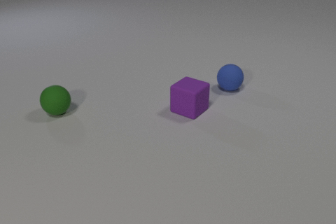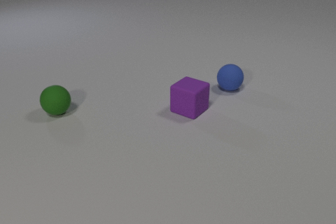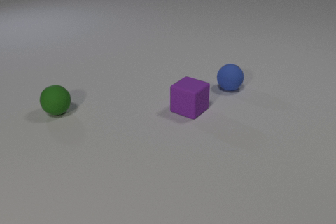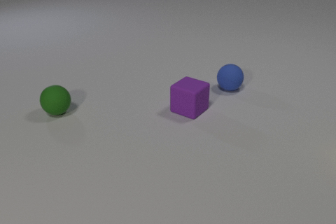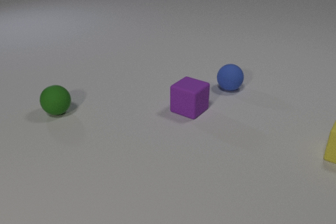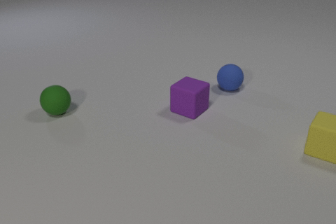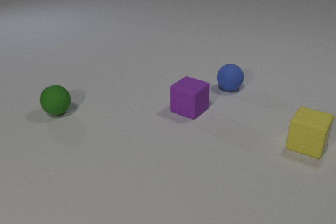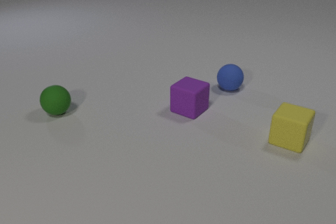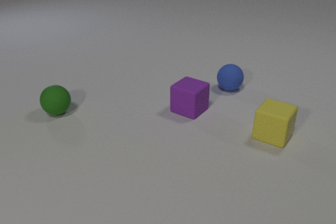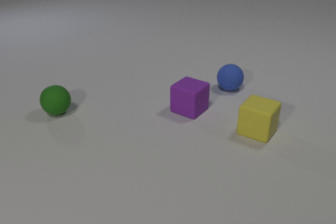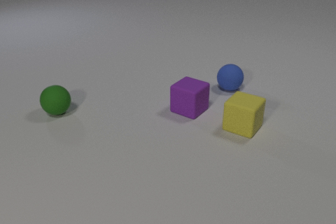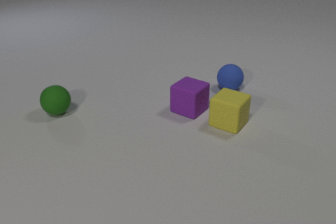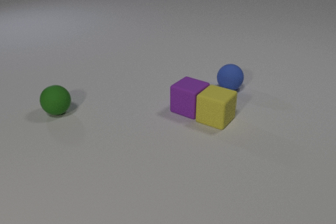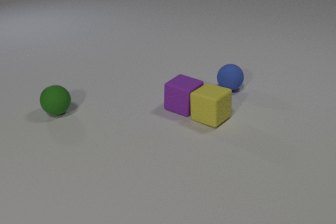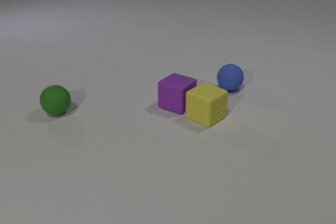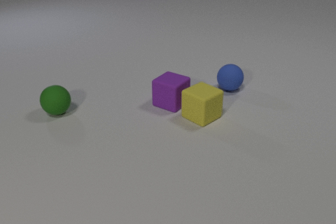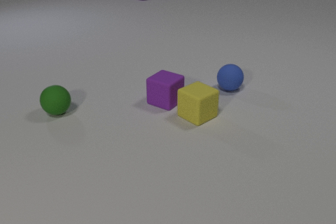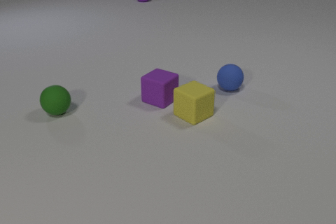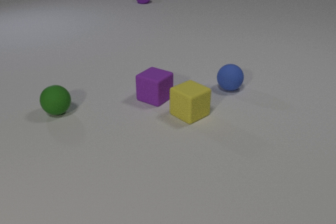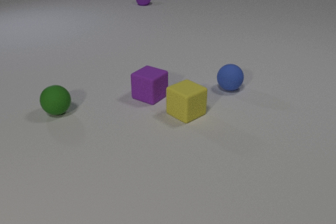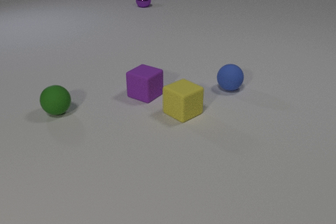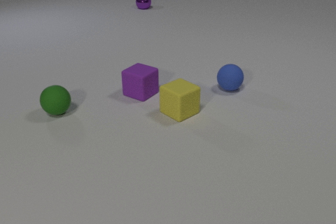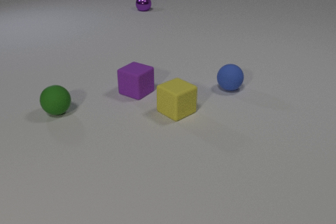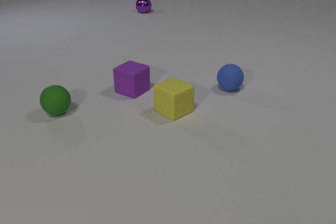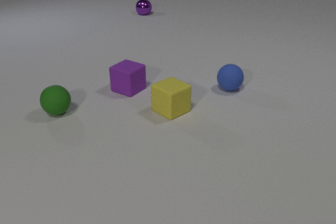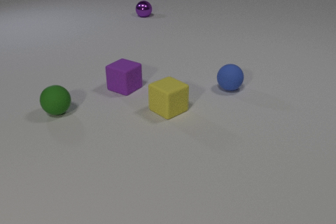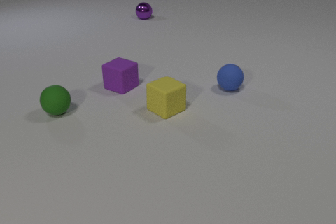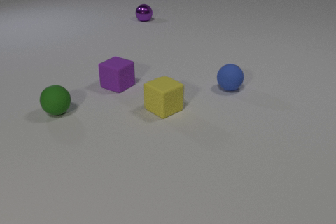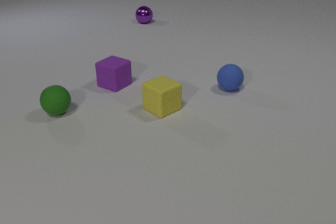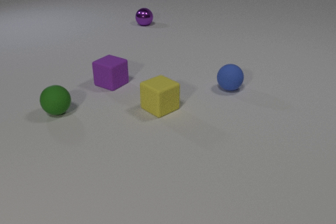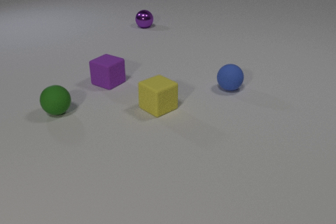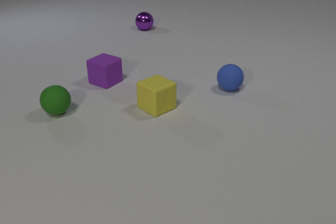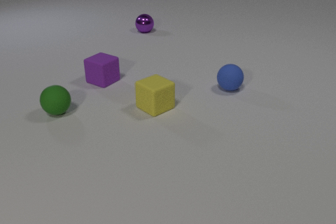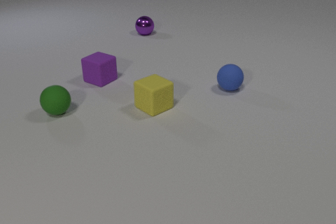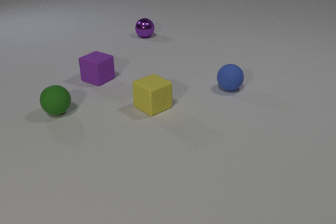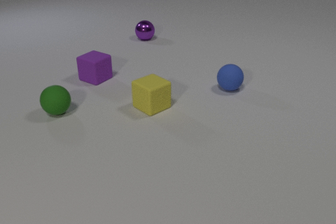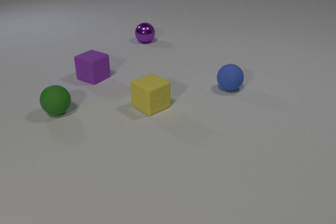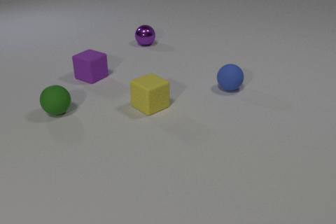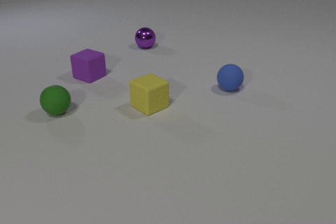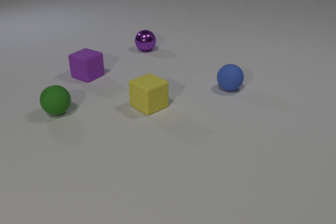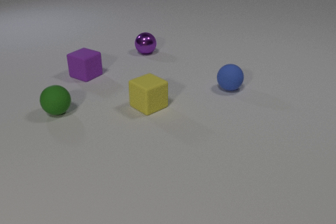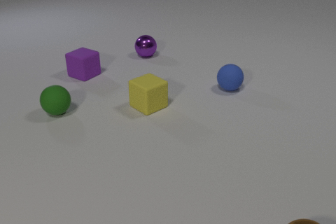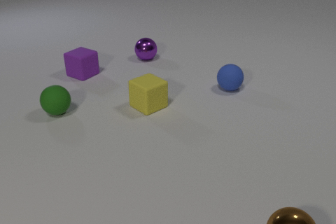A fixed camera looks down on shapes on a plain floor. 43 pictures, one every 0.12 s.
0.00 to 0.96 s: The yellow rubber cube comes in at the right edge, slides to the left.
0.96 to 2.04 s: The yellow rubber cube slides to the left. The purple rubber cube slides to the left and away from the camera. The purple metal sphere comes in at the top edge, rolls toward the camera. The yellow rubber cube and the purple rubber cube collide.
2.04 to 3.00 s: The yellow rubber cube slides to the left. The purple rubber cube slides to the left and away from the camera. The purple metal sphere rolls toward the camera.
3.00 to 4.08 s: The yellow rubber cube slides to the left and away from the camera. The purple rubber cube slides to the left and away from the camera. The purple metal sphere rolls toward the camera.
4.08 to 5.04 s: The purple rubber cube slides away from the camera and to the left. The purple metal sphere rolls toward the camera. The brown metal sphere comes in at the bottom edge, rolls to the left and away from the camera.
Are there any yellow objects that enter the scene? yes.
How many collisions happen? 1.
What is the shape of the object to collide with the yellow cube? cube.
